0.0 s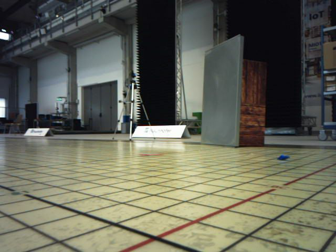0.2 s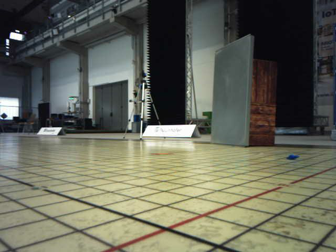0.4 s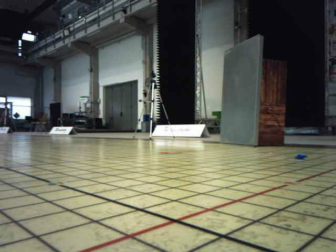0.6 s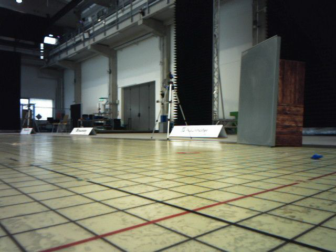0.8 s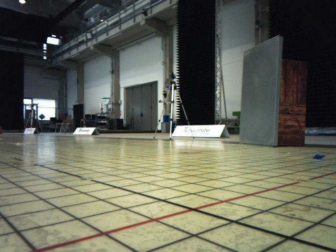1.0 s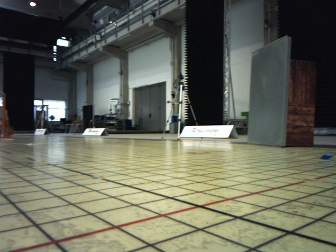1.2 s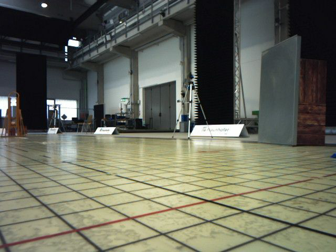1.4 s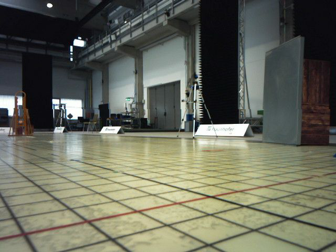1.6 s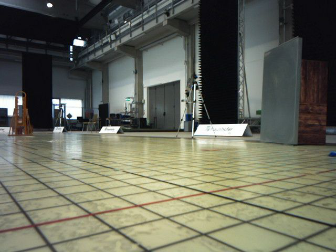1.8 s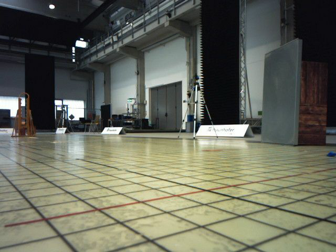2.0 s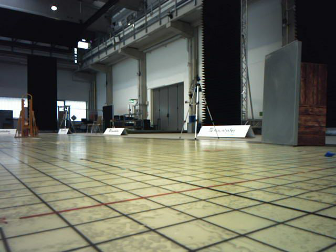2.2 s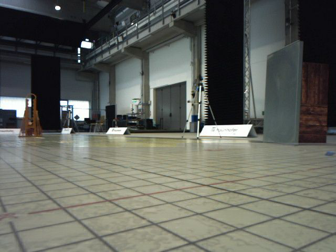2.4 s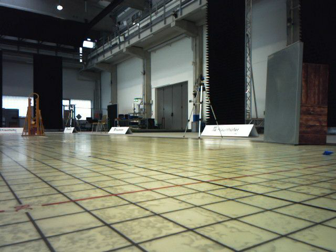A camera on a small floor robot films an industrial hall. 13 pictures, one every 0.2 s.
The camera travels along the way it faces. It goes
backward.
0.0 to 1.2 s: The camera pans to its left, which is counterclockwise from overhead, by about 10 degrees. It travels backward, about 0.2 m, so what stands in front gets smaller.
1.2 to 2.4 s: The camera travels backward, about 0.2 m, so what stands in front gets smaller.
The film runs backward here.
